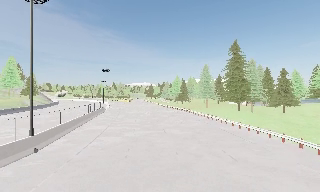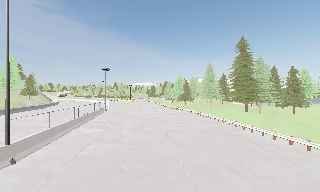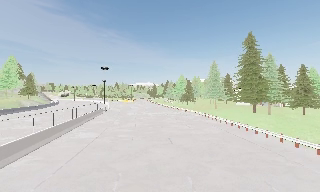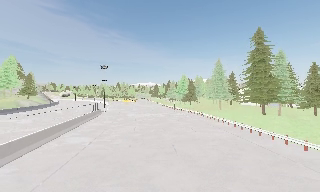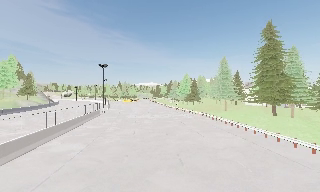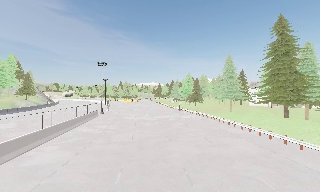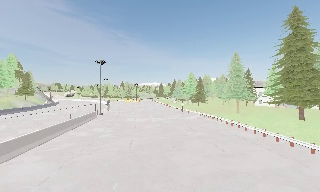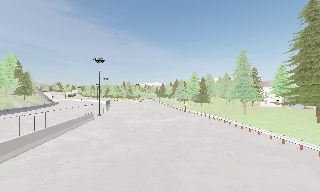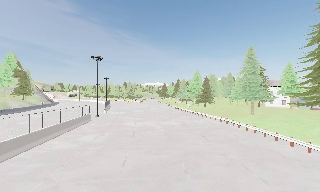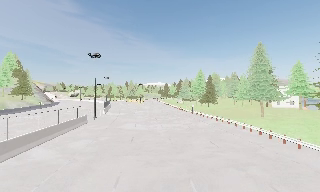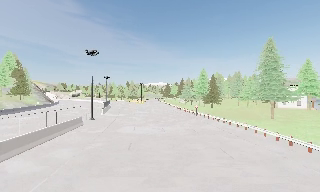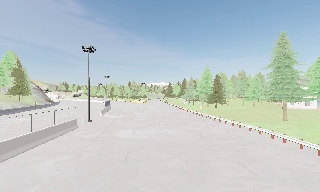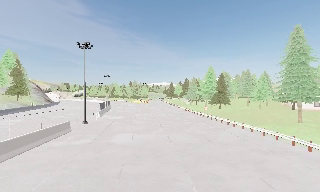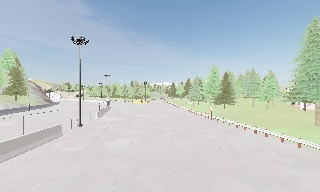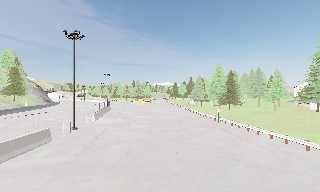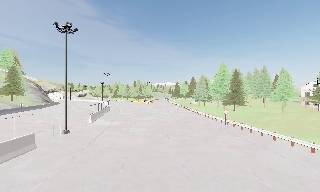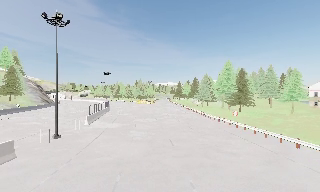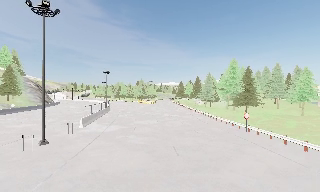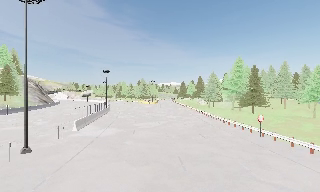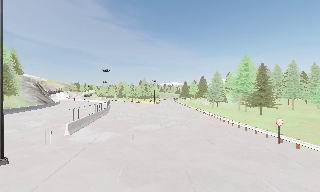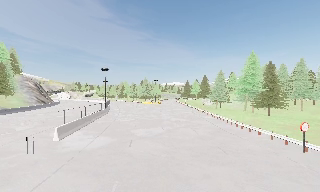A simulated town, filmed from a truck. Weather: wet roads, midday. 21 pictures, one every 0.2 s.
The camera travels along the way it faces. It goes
forward.
0.0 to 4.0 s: The camera pans to its left, which is counterclockwise from overhead, by about 10 degrees. It travels forward, about 40 m, so what stands in front looms larger.
The film runs forward here.
